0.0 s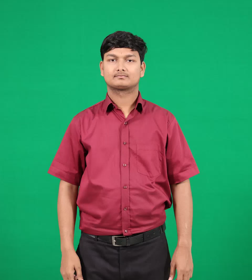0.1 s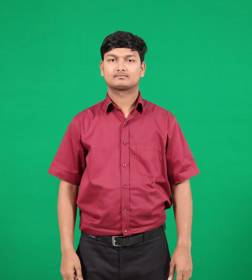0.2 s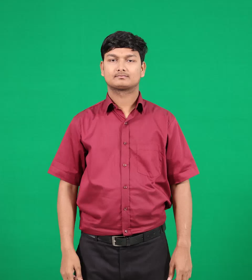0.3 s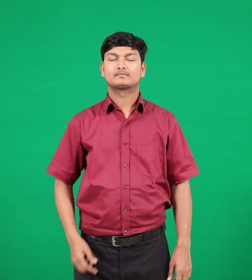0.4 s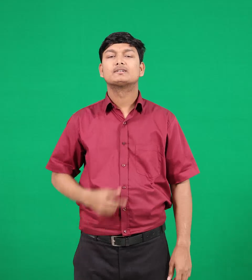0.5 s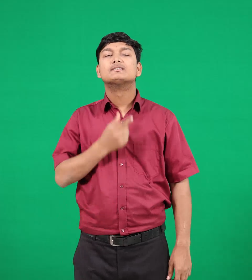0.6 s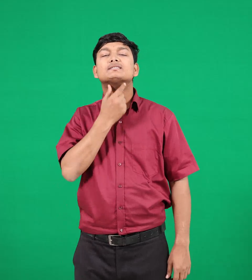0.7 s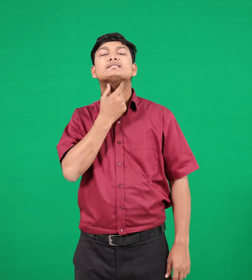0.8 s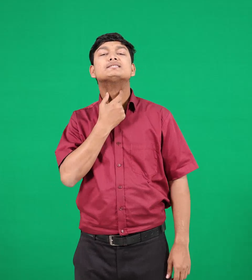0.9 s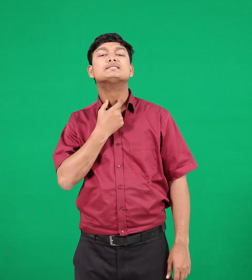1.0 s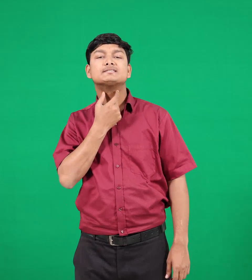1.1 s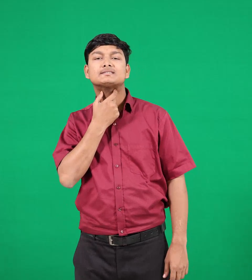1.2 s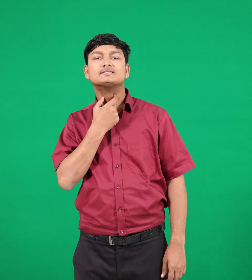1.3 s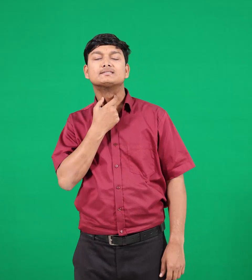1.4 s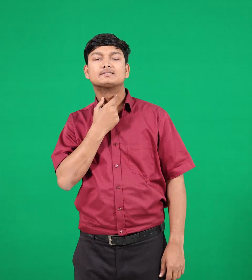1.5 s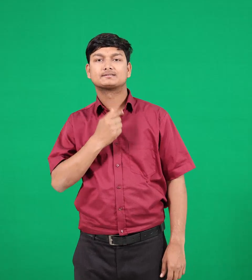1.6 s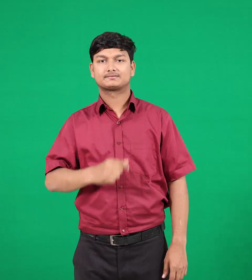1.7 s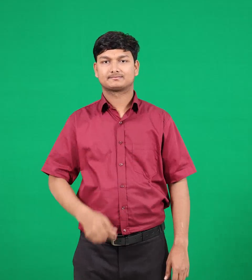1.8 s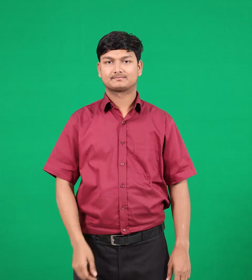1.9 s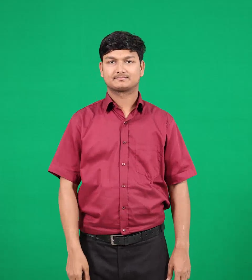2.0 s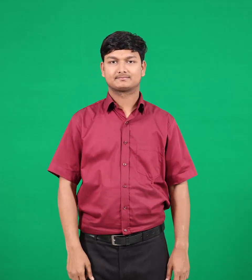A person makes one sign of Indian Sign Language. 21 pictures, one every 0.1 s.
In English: throat
